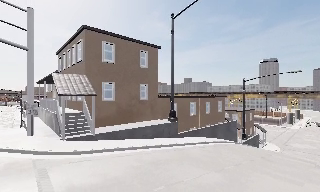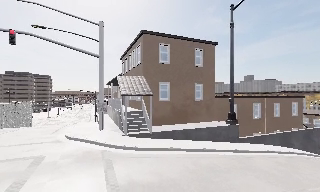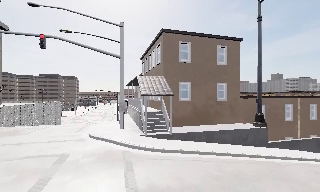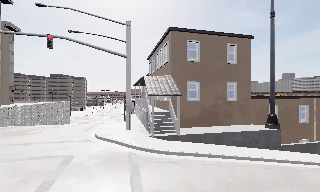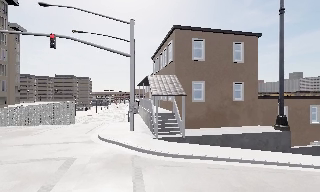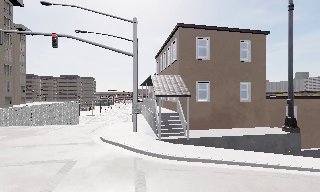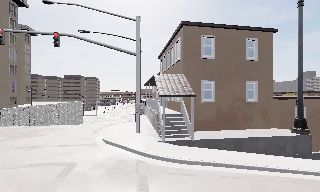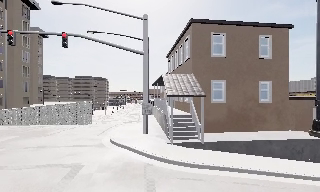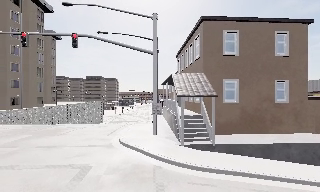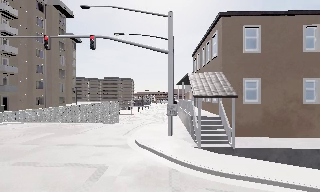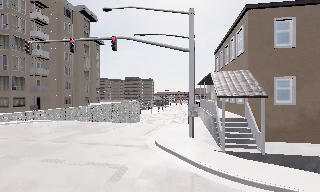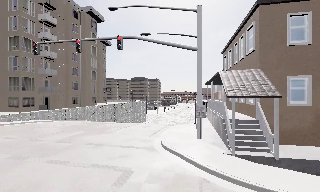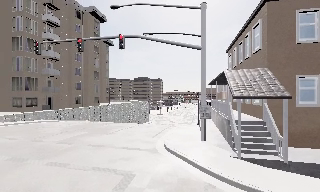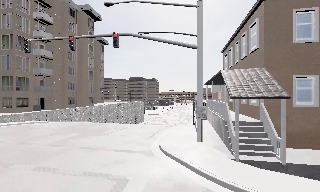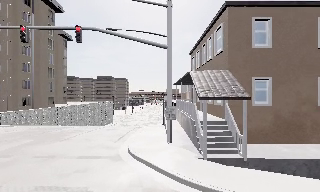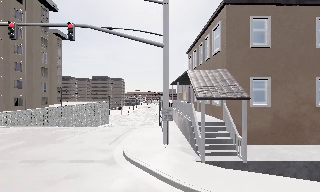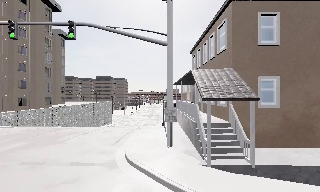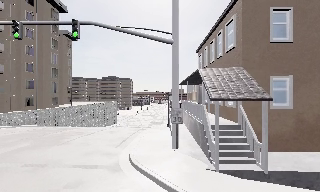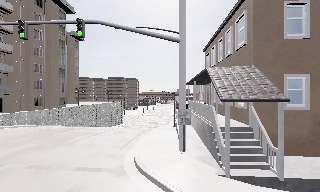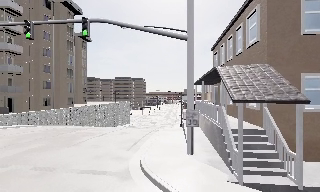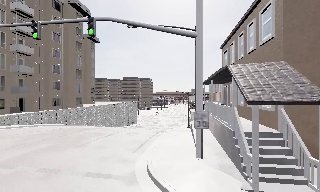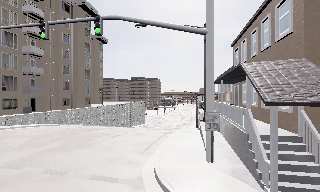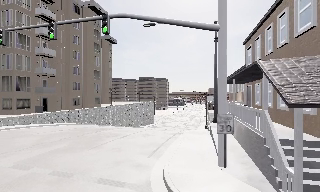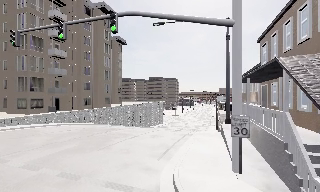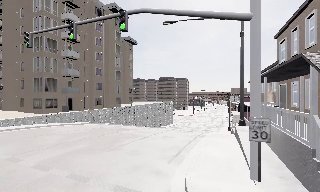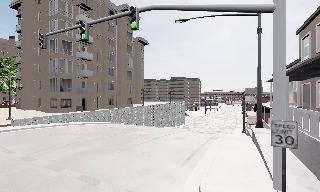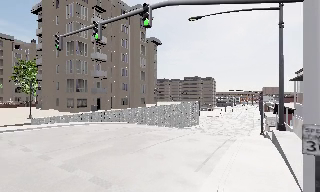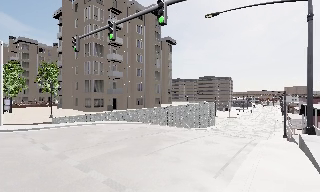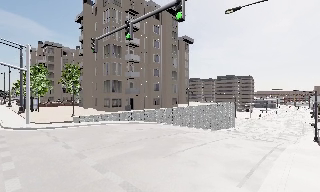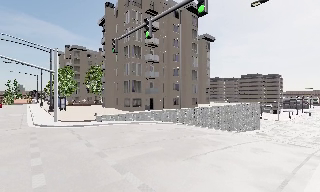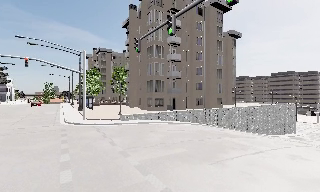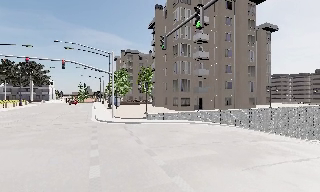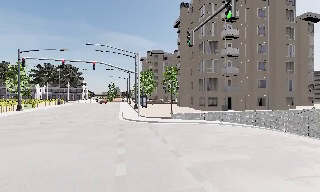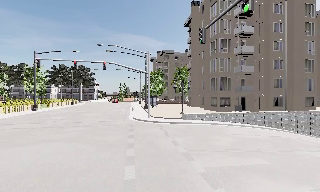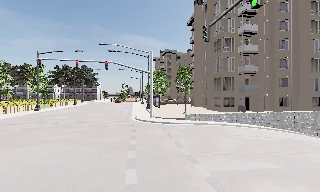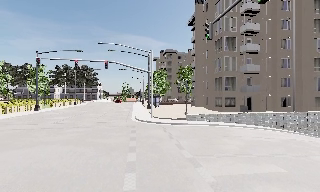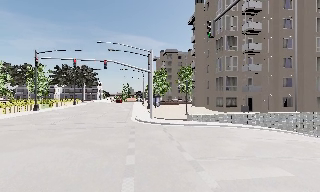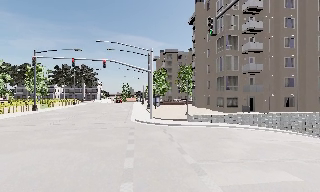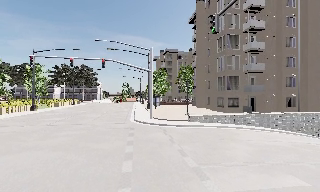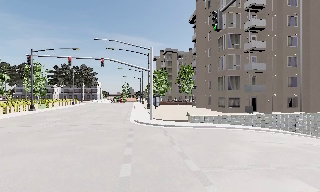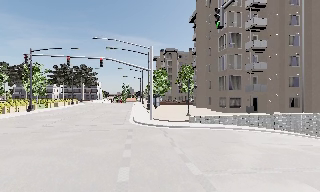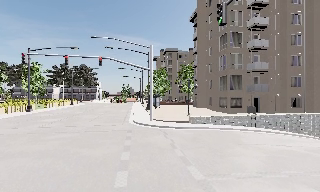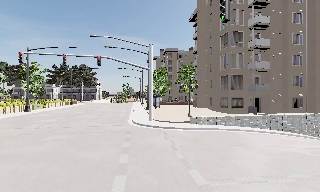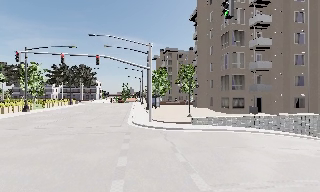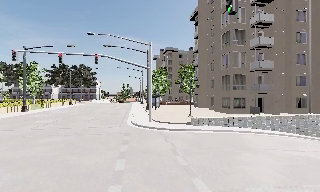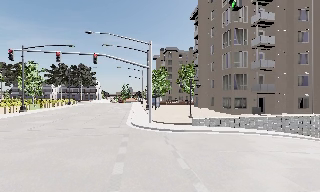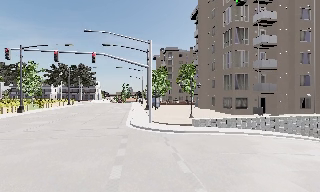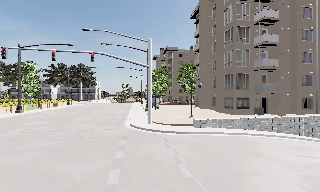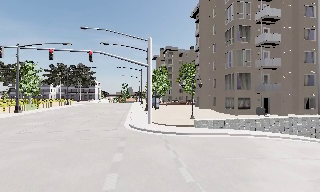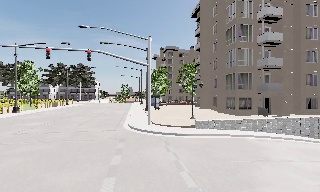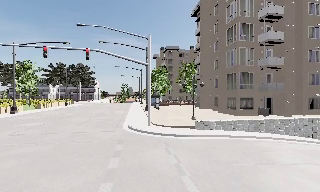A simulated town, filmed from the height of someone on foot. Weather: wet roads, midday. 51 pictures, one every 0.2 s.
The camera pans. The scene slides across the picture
to the right.
The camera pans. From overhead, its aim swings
counterclockwise.
0.0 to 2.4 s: The camera swings to its left by about 55 degrees, and the scene slides to the right. It travels forward, about 3.5 m.
2.4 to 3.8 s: The camera travels forward, about 2 m, so what stands in front looms larger.
3.8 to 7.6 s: The camera pans to its left, which is counterclockwise from overhead, by about 75 degrees. It travels forward, about 6 m.
7.6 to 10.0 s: The camera travels forward, about 3.5 m, so what stands in front looms larger.
The film runs forward here.
